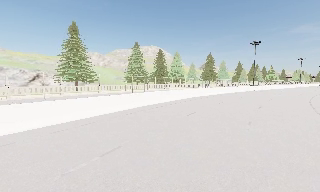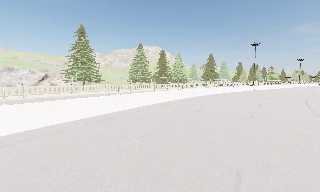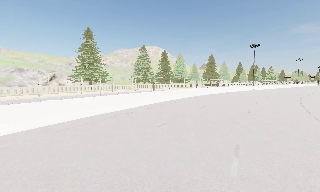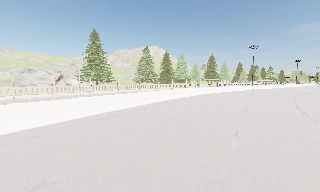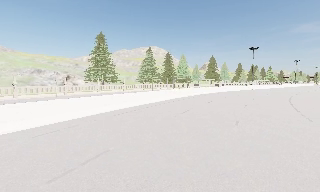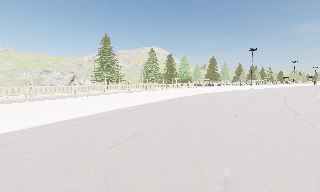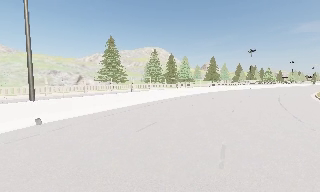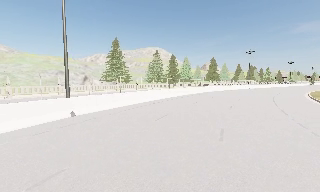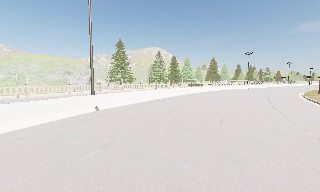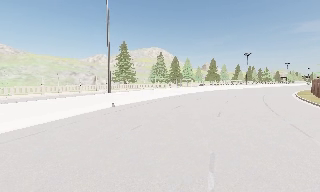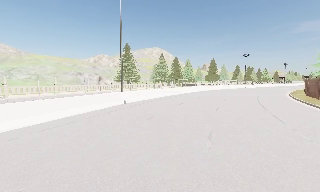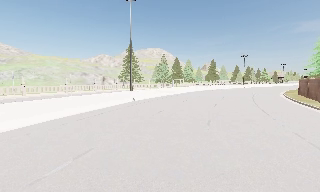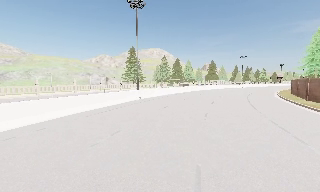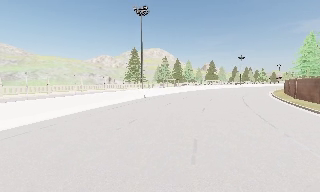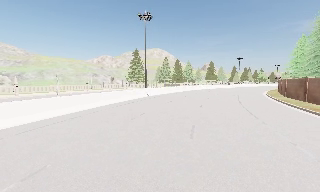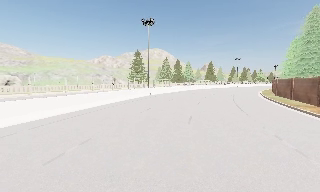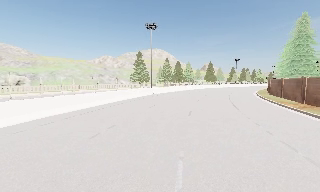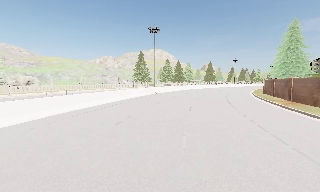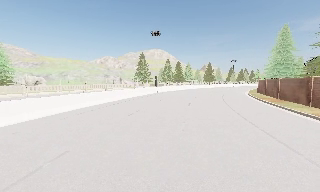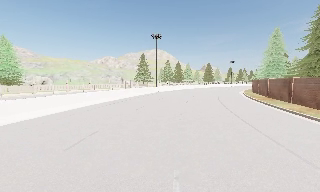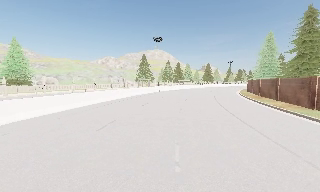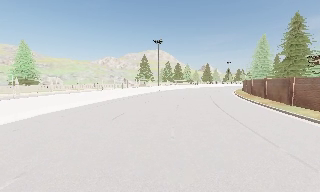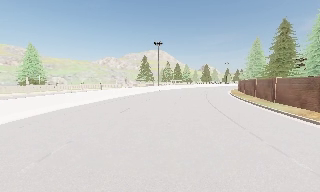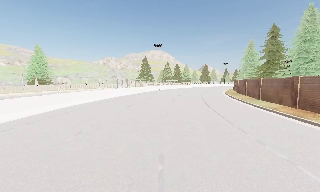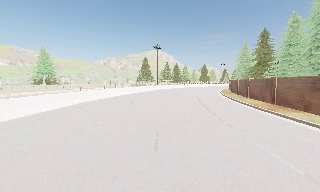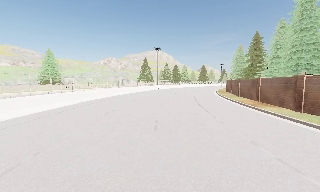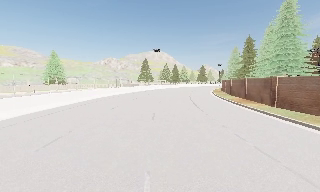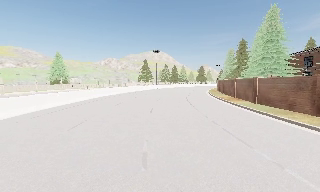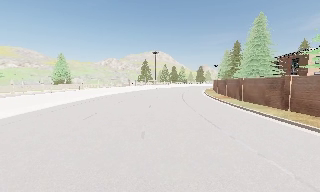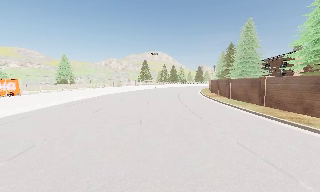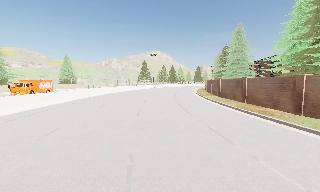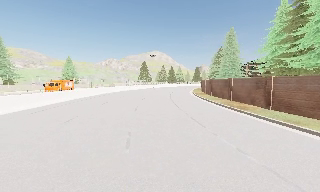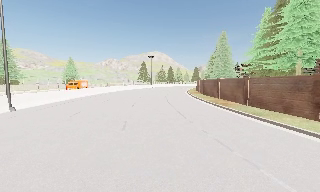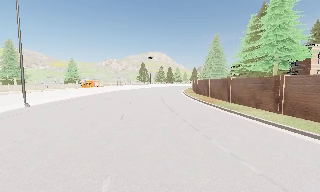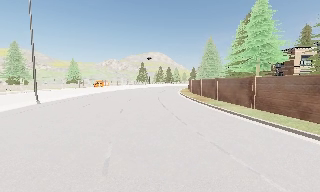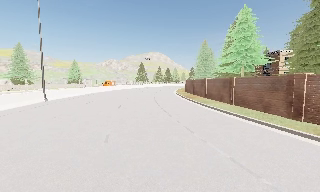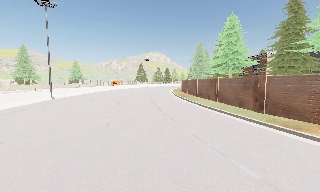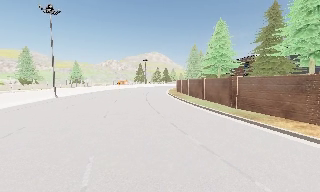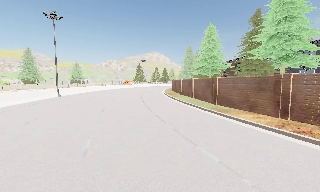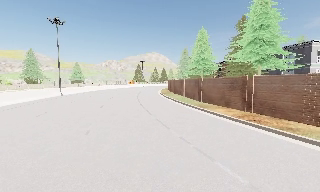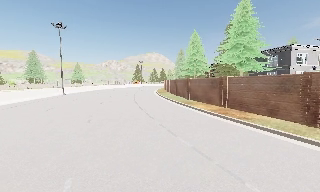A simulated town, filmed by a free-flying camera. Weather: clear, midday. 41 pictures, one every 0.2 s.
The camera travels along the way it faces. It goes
backward.
0.0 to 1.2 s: The camera travels backward and to its left, about 11 m, so what stands in front gets smaller.
1.2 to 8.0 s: The camera travels backward, about 70 m, so what stands in front gets smaller.
The film runs backward here.
